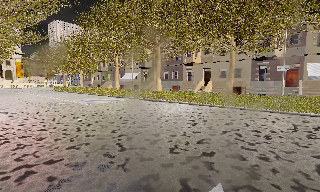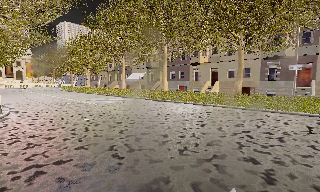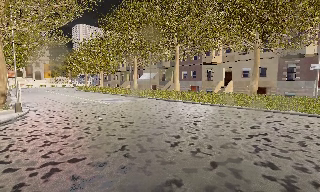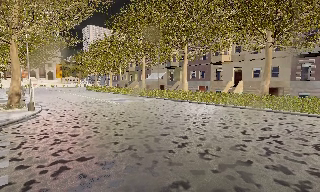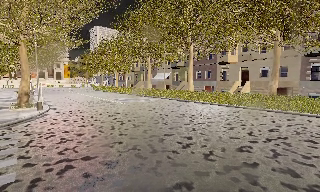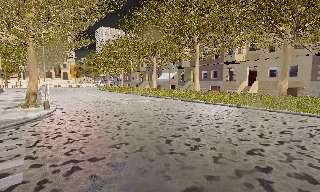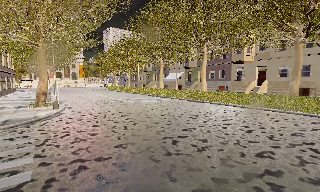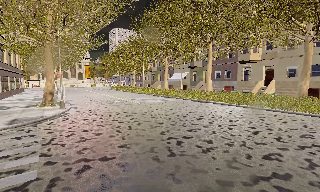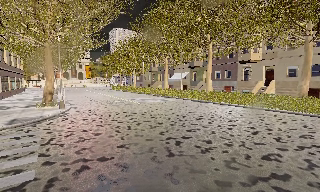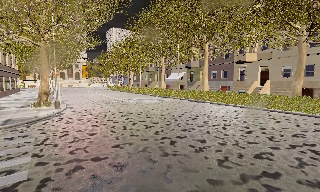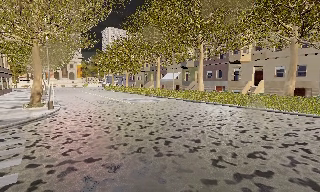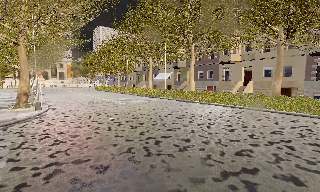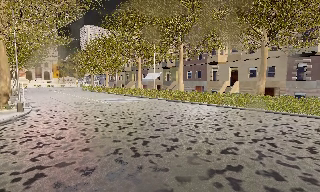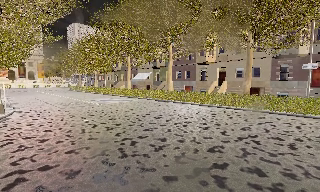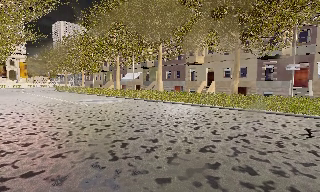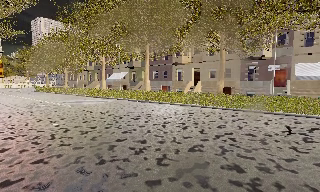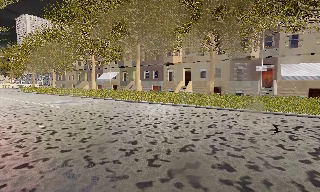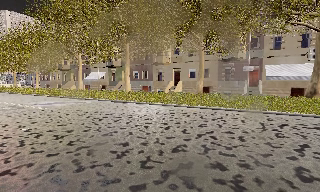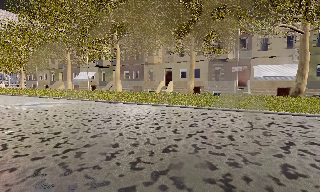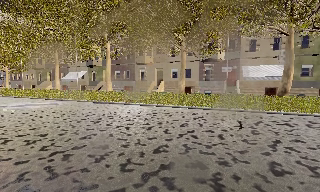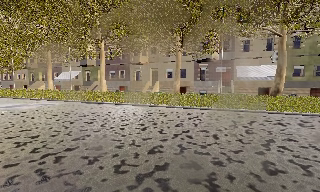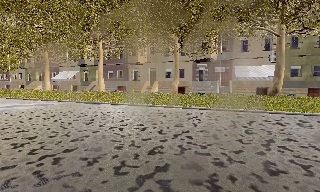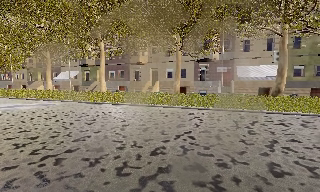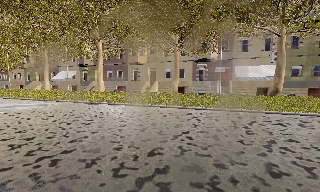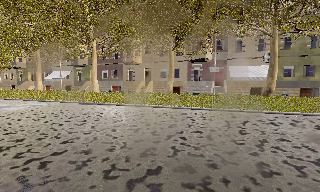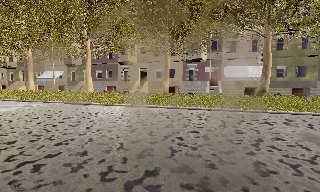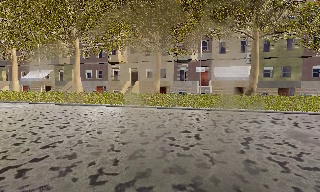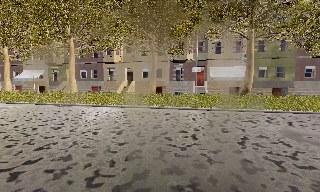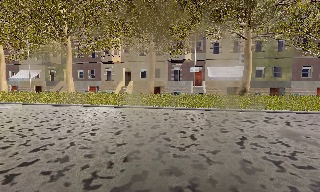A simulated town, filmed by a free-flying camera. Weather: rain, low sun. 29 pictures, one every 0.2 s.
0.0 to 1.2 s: The camera swings to its left by about 15 degrees, and the scene slides to the right.
1.2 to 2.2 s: The camera shifts only a little, or ends up much as it began.
2.2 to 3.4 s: The camera swings to its right by about 25 degrees, and the scene slides to the left.
3.4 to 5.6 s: The scene slides to the left, as the camera pans about 15 degrees to its right. It travels forward, about 0.5 m, so what stands in front looms larger.
The film runs forward here.
